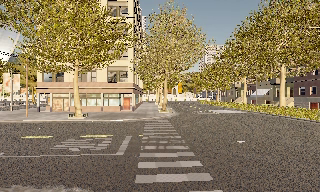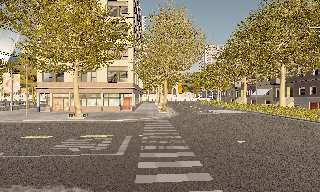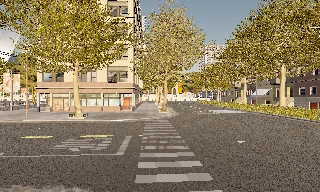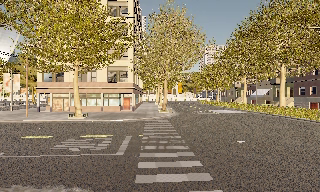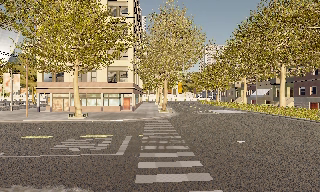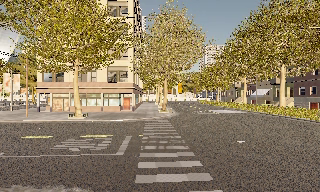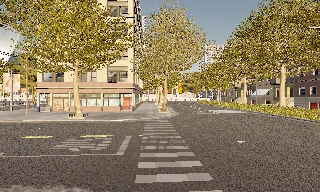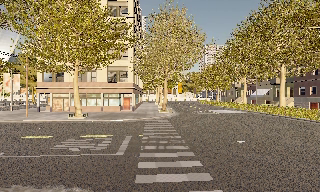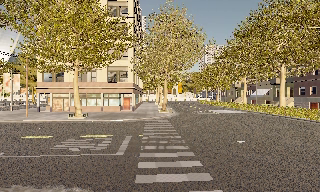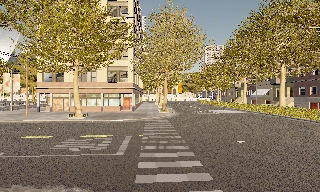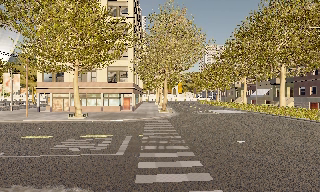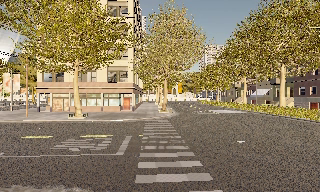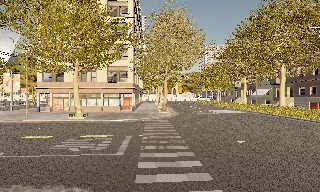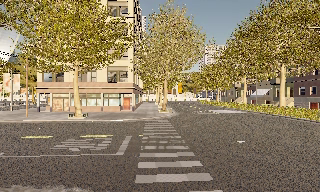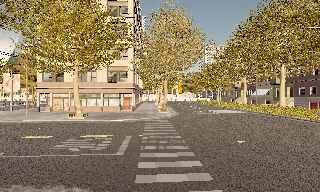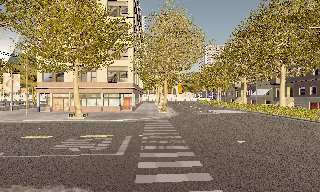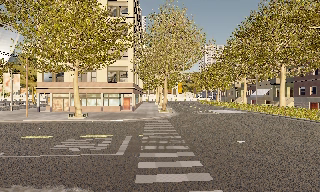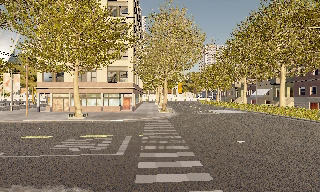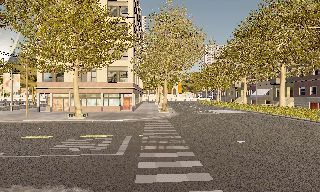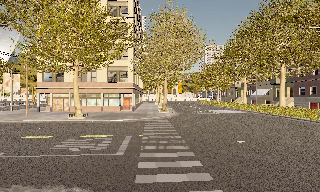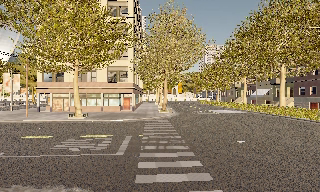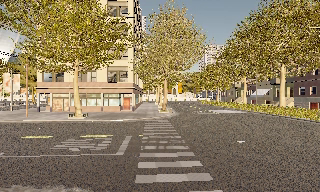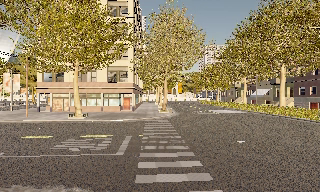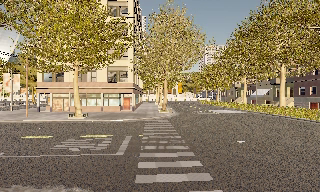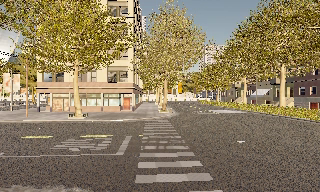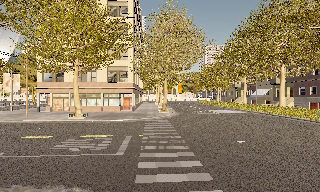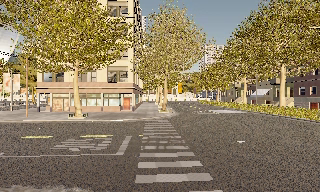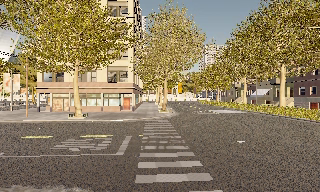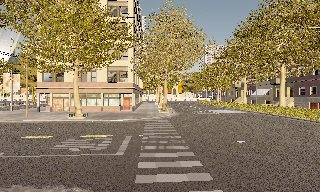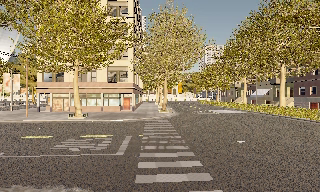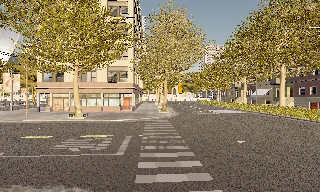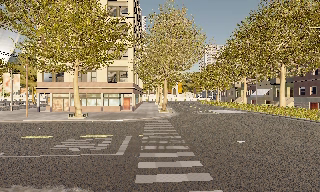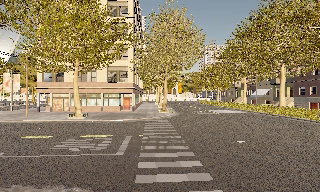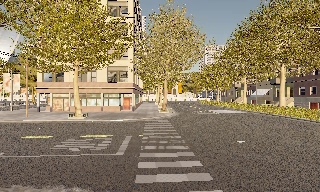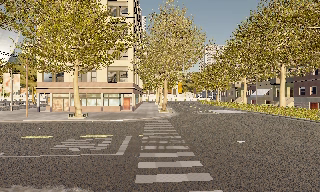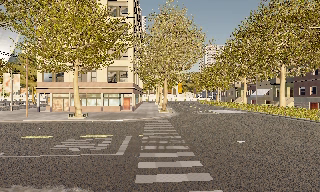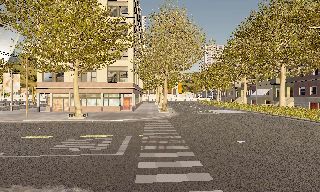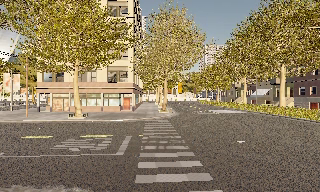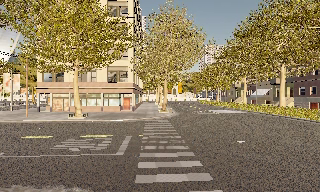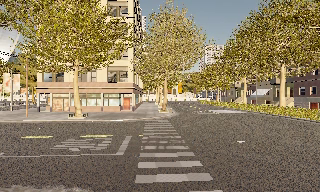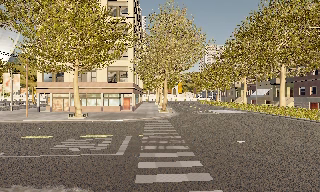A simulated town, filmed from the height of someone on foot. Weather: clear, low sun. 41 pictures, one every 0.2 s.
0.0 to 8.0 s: The camera keeps its place and its aim.
The film runs backward here.
